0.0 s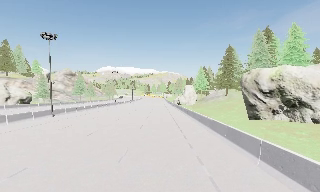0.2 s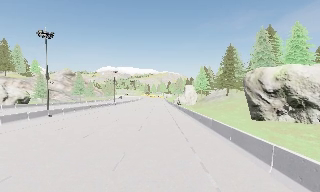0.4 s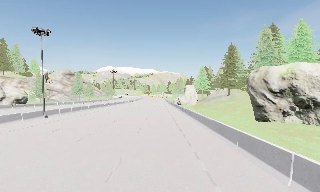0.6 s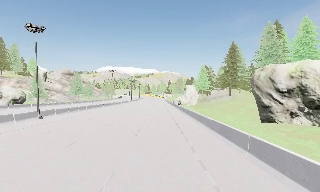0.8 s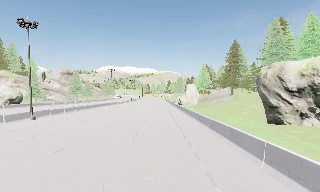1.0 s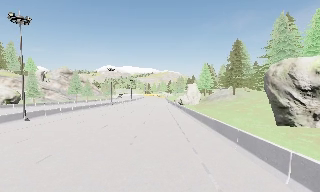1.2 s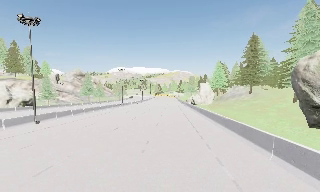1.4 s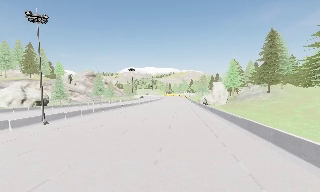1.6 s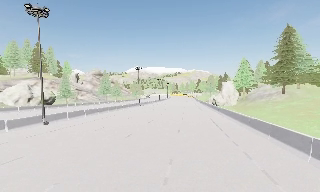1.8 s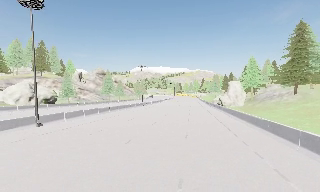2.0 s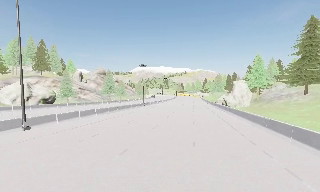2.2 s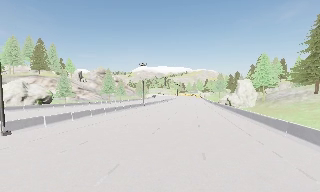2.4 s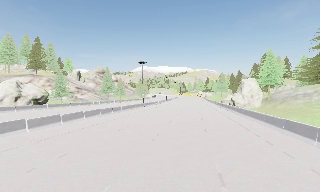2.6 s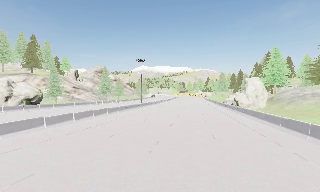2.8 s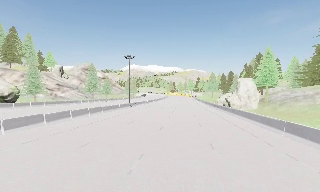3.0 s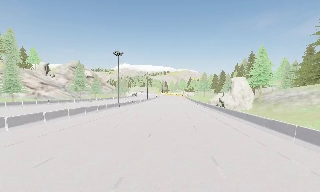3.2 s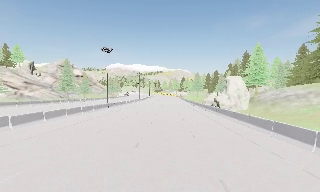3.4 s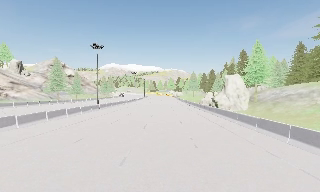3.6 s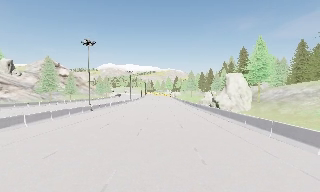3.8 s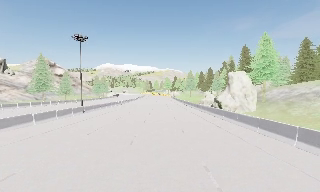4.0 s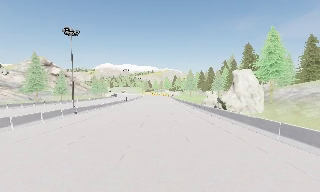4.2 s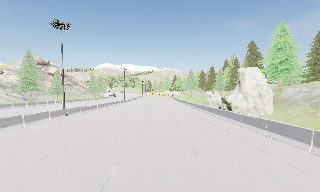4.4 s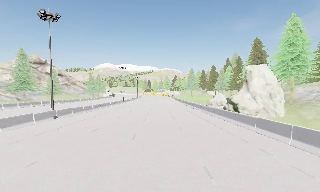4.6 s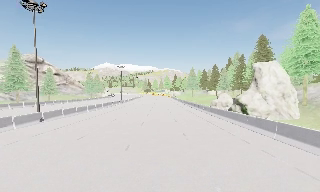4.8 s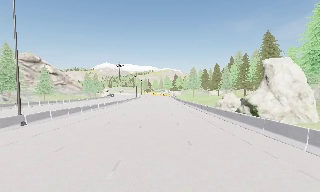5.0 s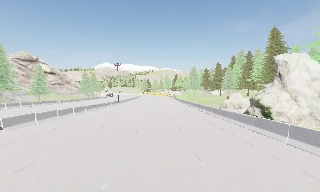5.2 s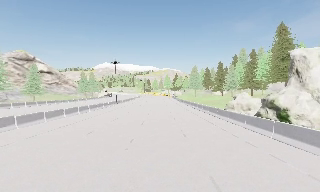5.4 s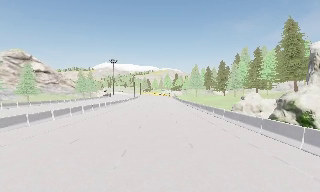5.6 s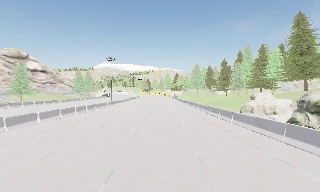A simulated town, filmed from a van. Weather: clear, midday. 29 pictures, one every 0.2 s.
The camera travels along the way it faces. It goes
forward.
0.0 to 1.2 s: The camera travels forward, about 6 m, so what stands in front looms larger. It gains speed.
1.2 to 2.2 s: The camera travels forward, about 8 m, so what stands in front looms larger.
2.2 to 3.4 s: The camera swings to its right by about 10 degrees, and the scene slides to the left. It travels forward, about 13 m, so what stands in front looms larger.
3.4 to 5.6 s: The camera travels forward, about 25 m, so what stands in front looms larger.
The film runs forward here.
